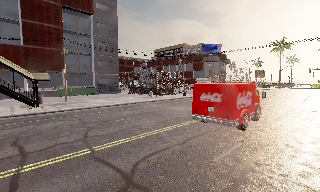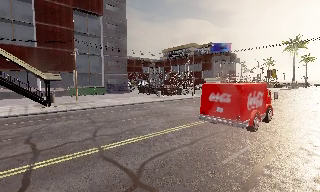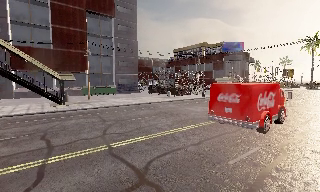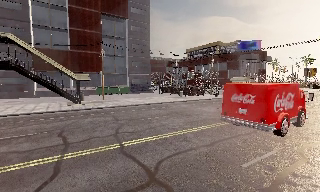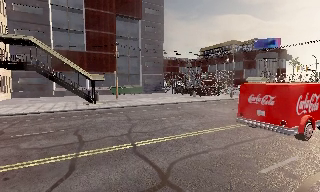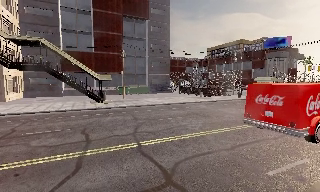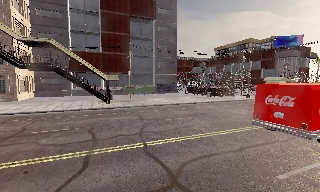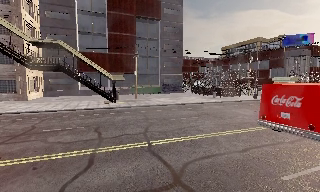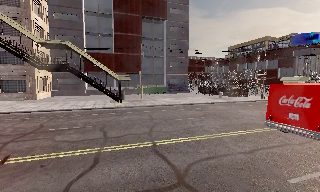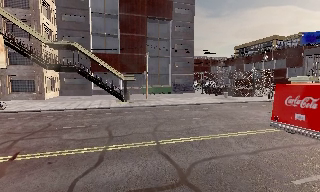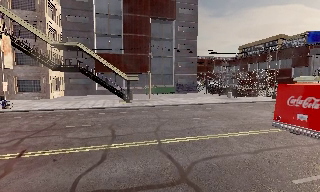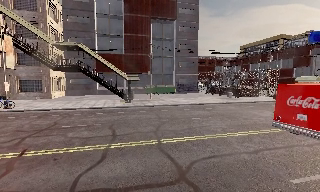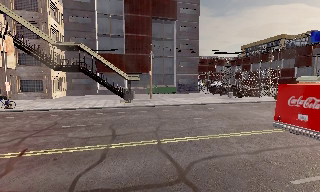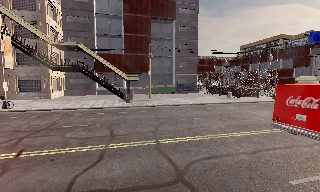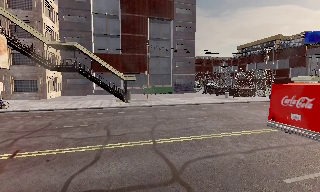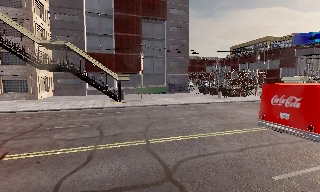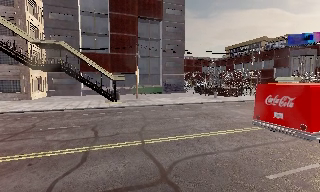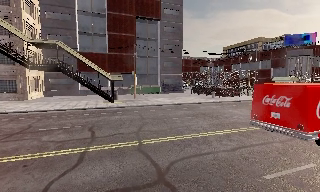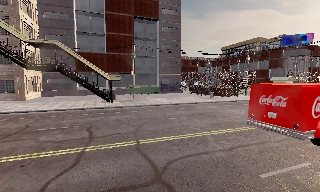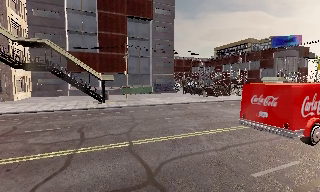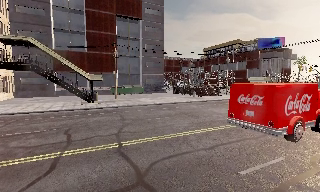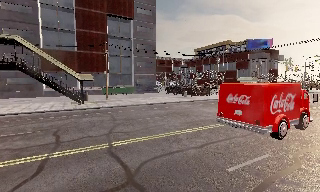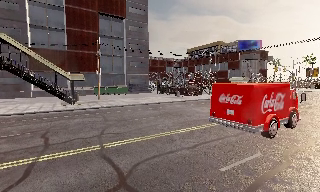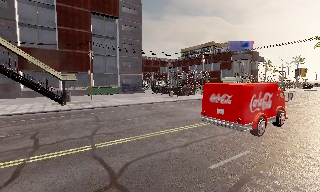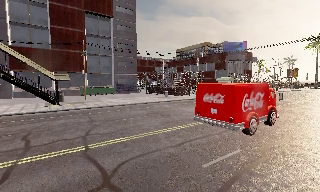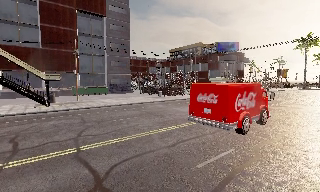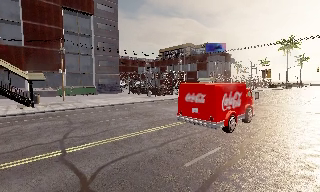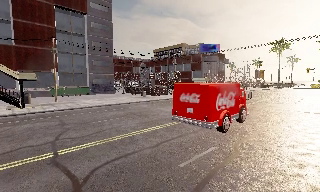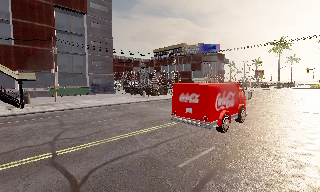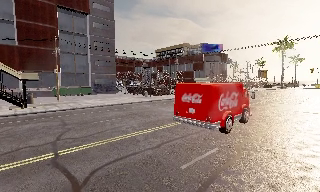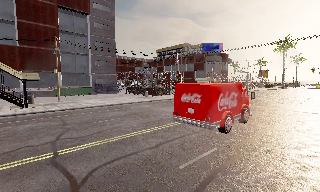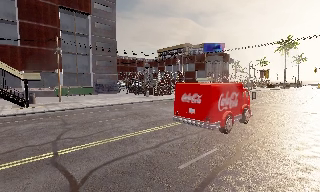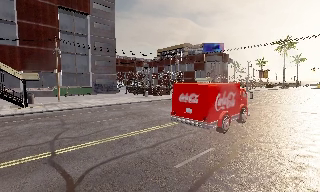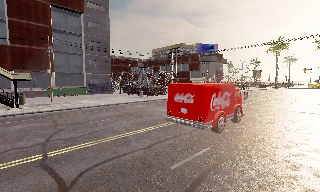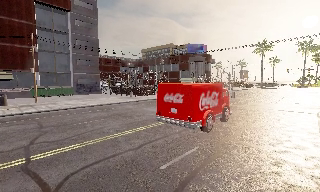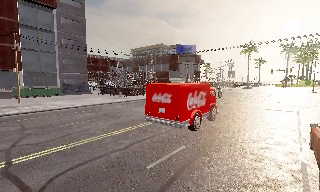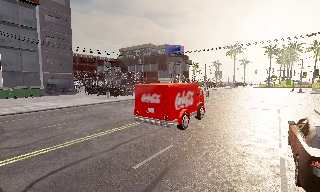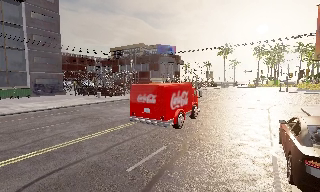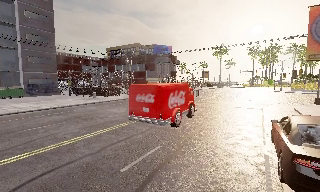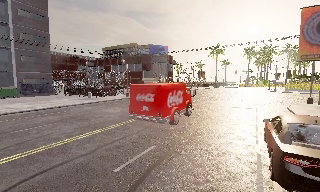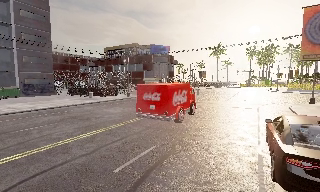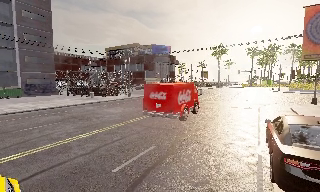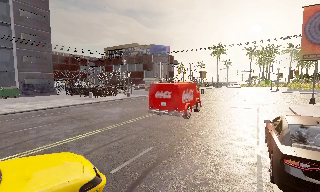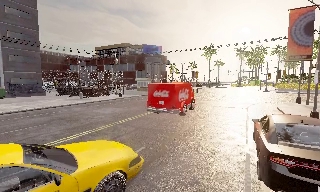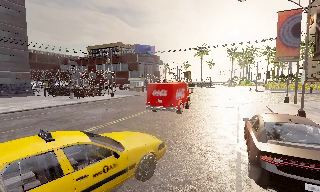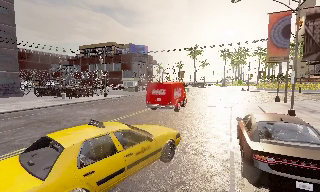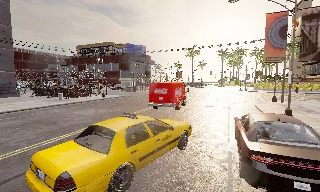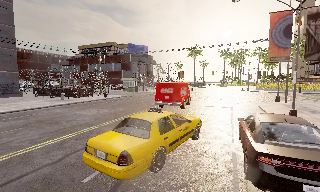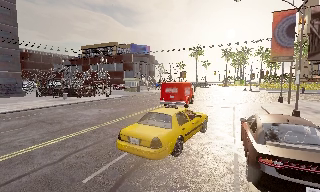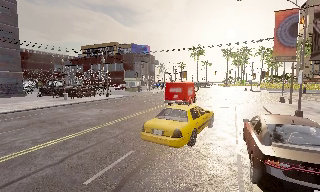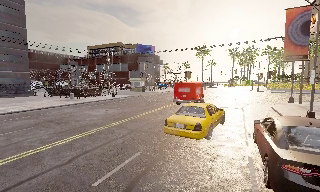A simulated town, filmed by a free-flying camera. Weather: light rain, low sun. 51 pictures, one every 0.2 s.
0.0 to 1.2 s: The camera pans to its left, which is counterclockwise from overhead, by about 20 degrees.
1.2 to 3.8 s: The camera travels to its right, about 0.5 m, so close, fixed things drift to the left.
3.8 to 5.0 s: The camera swings to its right by about 15 degrees, and the scene slides to the left.
5.0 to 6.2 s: The camera shifts only a little, or ends up much as it began.
6.2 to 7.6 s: The camera swings to its right by about 15 degrees, and the scene slides to the left.
7.6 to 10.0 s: The camera shifts only a little, or ends up much as it began.
The film runs forward here.
